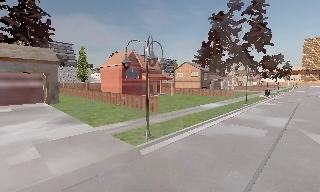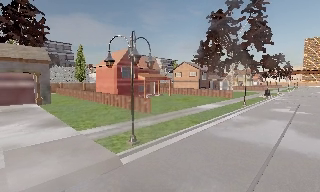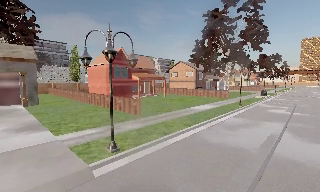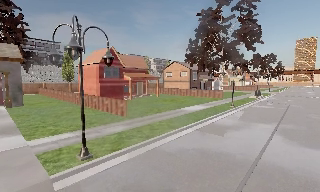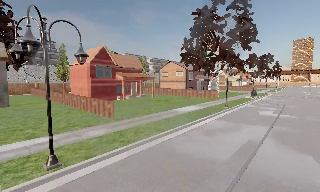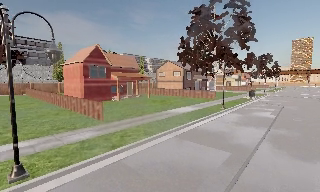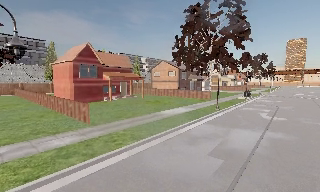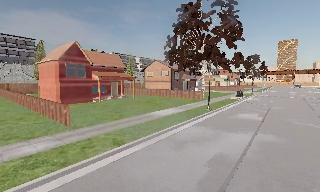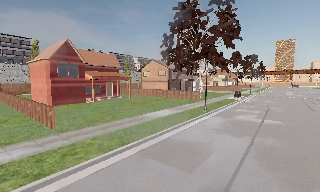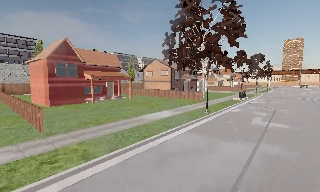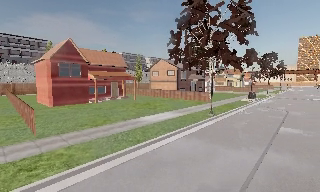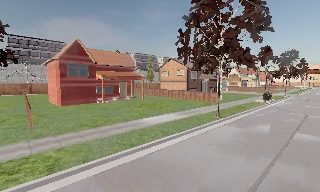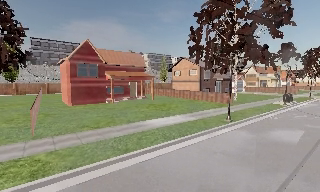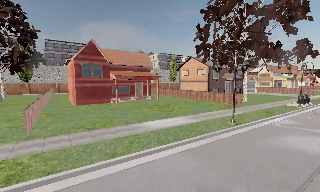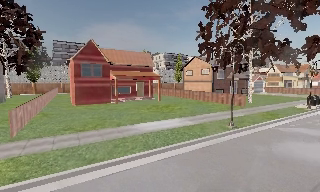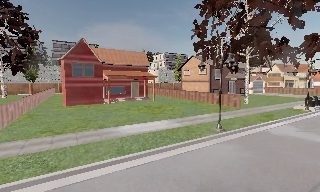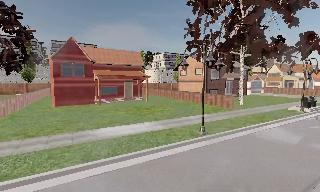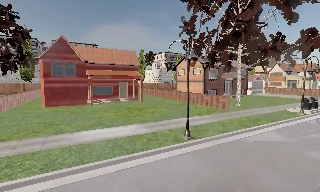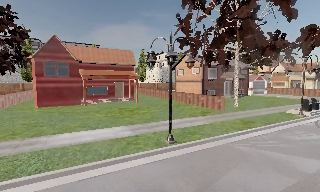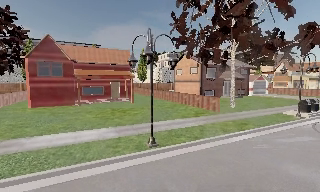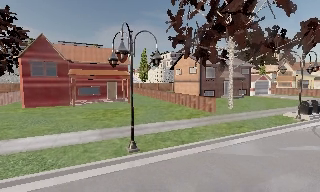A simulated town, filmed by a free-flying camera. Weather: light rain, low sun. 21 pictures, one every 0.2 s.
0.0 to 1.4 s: The camera travels forward and to its right, about 6 m, so what stands in front looms larger.
1.4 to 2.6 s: The camera pans to its left, which is counterclockwise from overhead, by about 20 degrees. It travels to its right and forward, about 5 m.
2.6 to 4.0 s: The camera travels to its right and forward, about 8 m, so close, fixed things drift to the left.
The film runs backward here.
